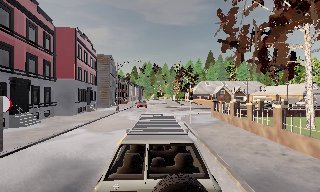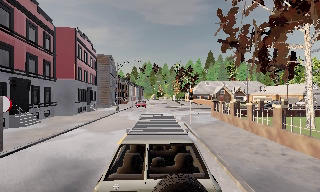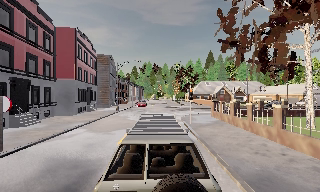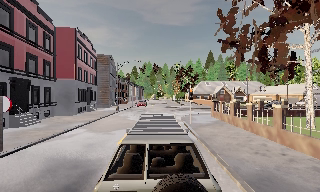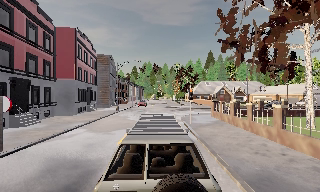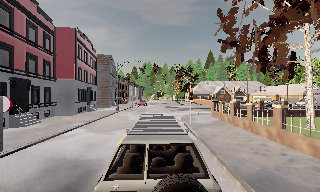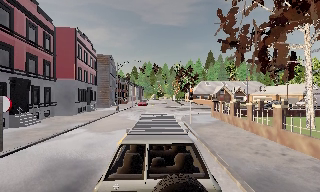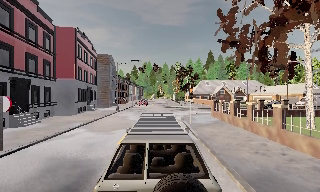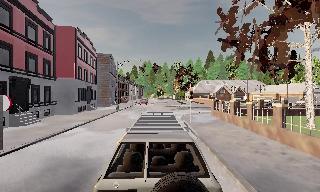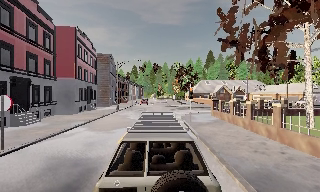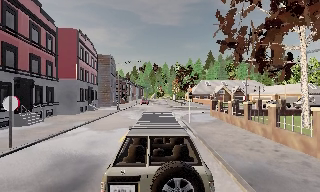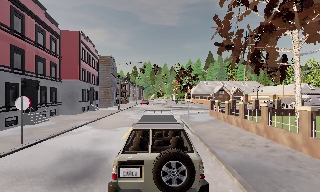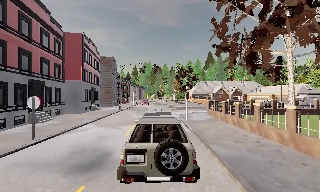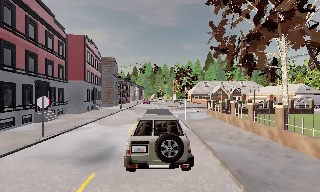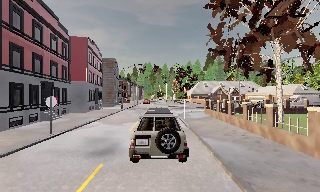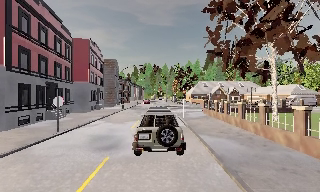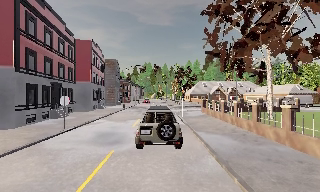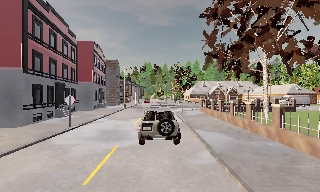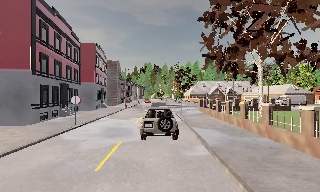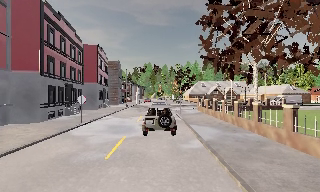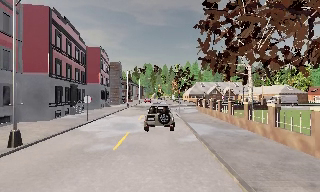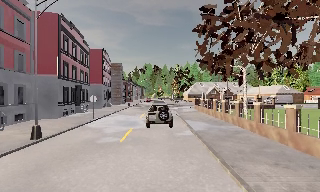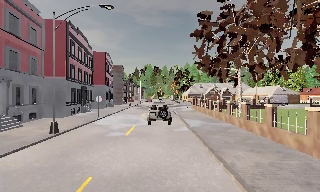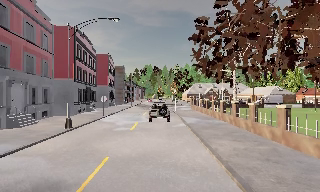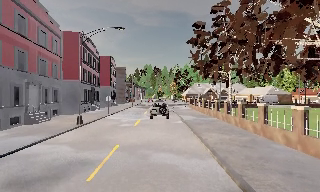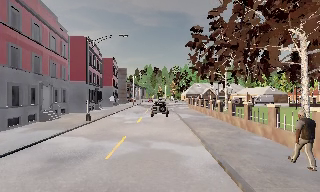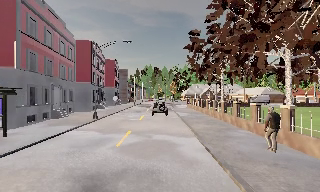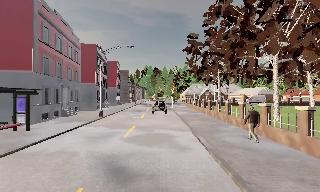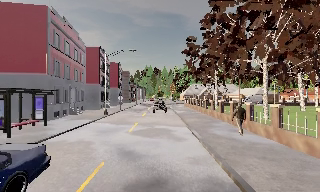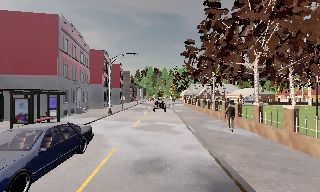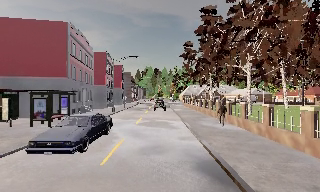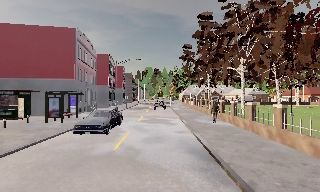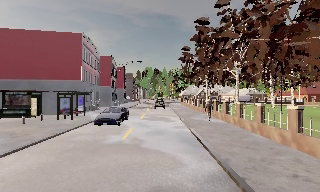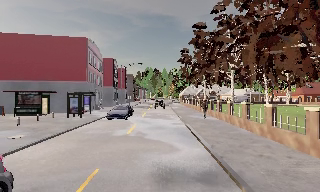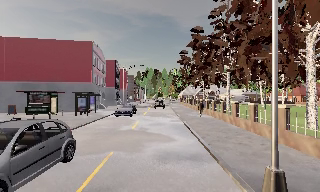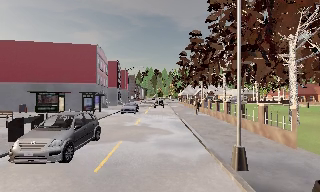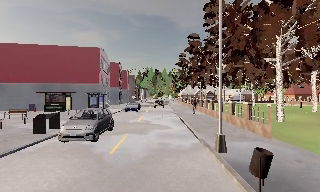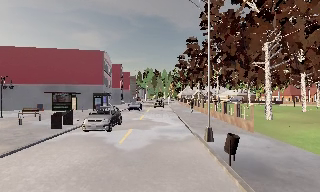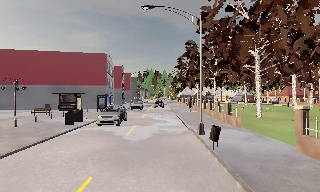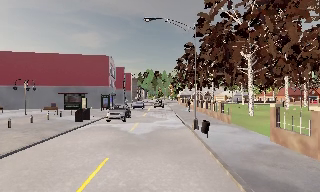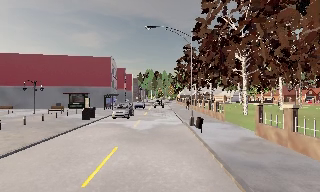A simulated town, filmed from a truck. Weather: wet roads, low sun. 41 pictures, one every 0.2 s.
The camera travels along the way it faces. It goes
backward.
0.0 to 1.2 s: The camera keeps its place and its aim.
1.2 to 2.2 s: The camera travels backward, about 1 m, so what stands in front gets smaller. It gains speed.
2.2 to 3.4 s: The camera travels backward, about 4 m, so what stands in front gets smaller.
3.4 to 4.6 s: The camera travels backward, about 7 m, so what stands in front gets smaller. It gains speed.
4.6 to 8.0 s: The camera travels backward, about 25 m, so what stands in front gets smaller.
The film runs backward here.
